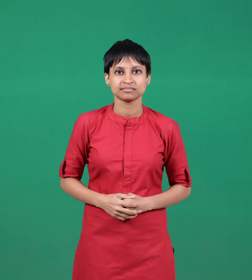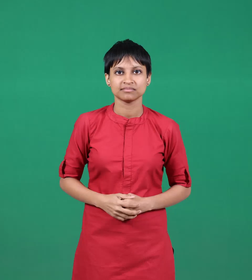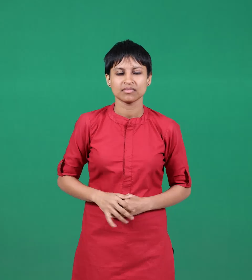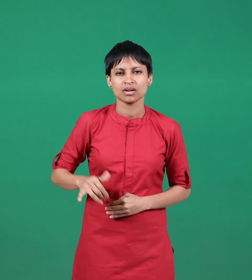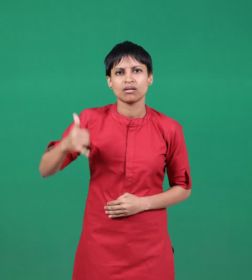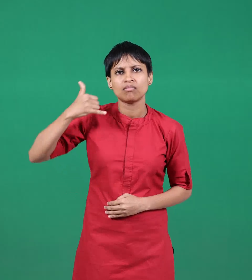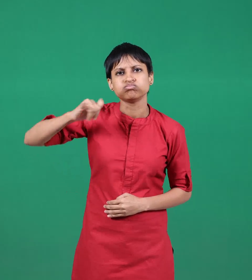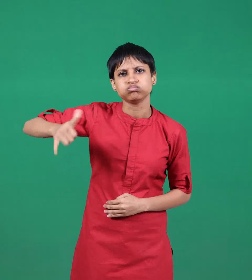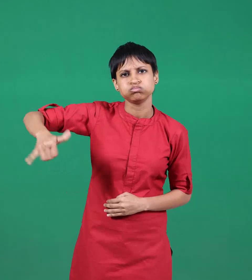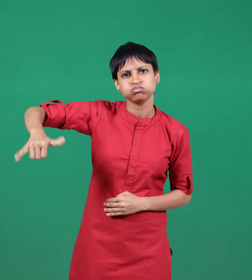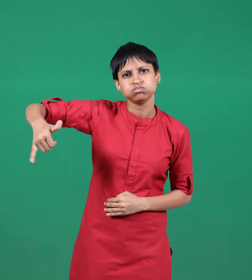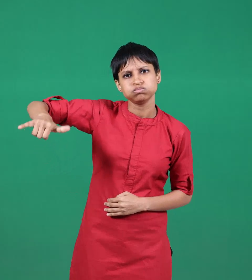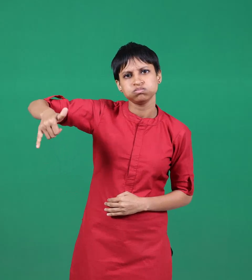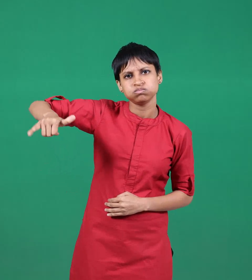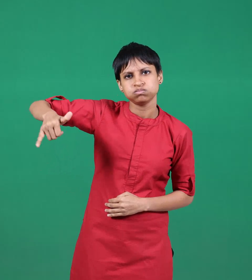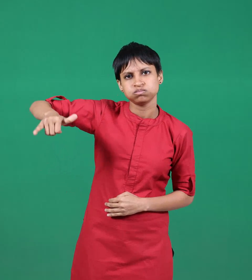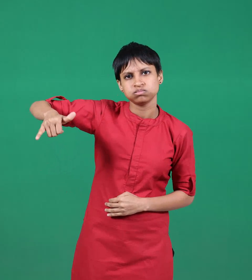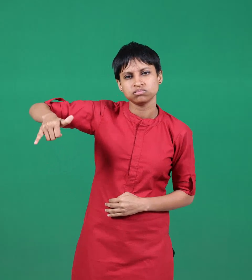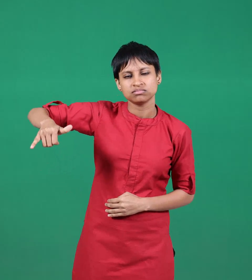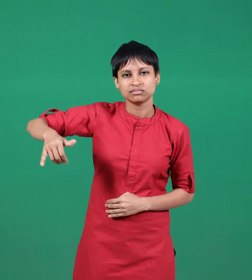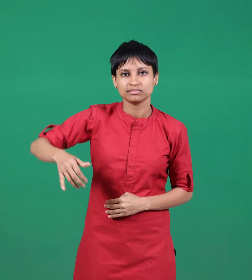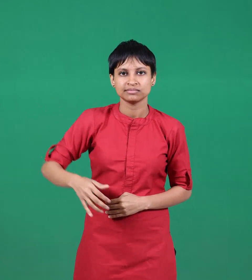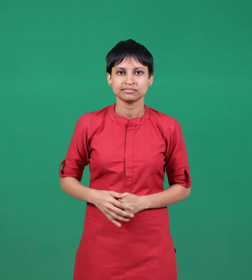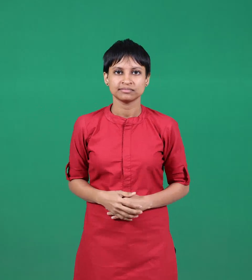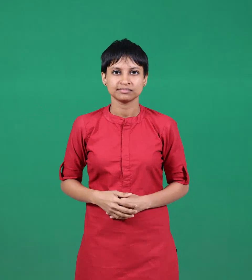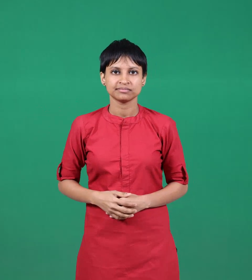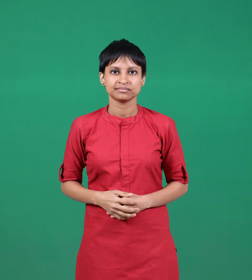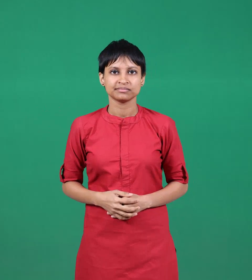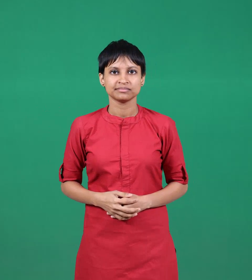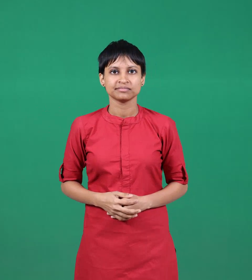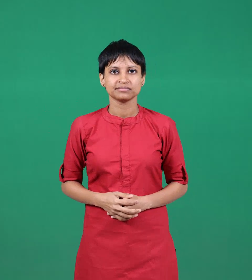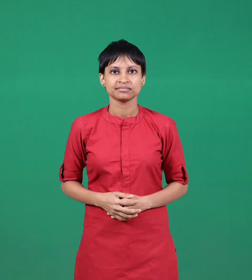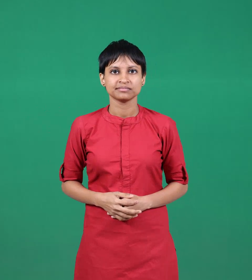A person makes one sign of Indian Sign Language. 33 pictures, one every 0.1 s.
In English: ring
